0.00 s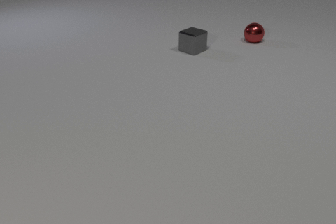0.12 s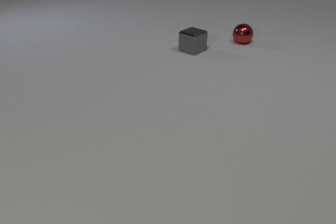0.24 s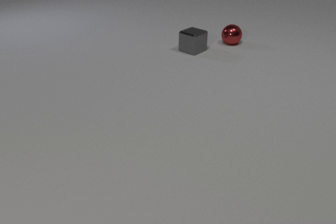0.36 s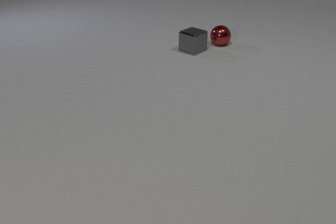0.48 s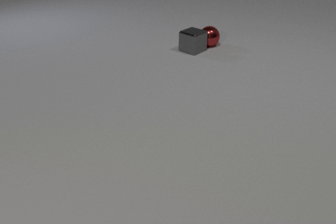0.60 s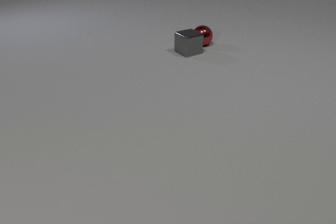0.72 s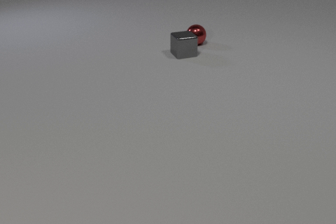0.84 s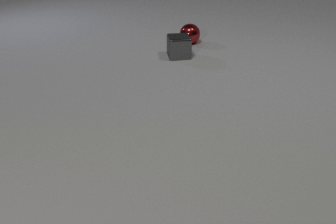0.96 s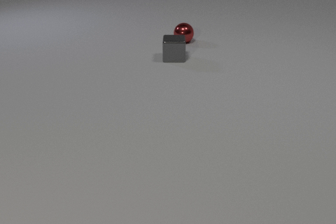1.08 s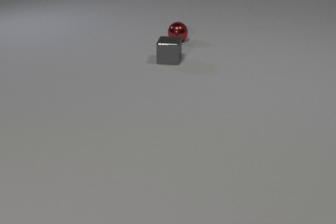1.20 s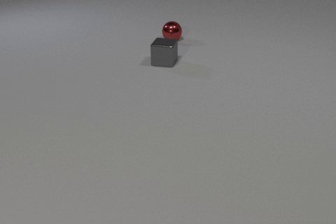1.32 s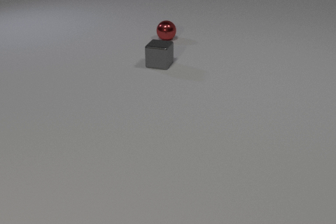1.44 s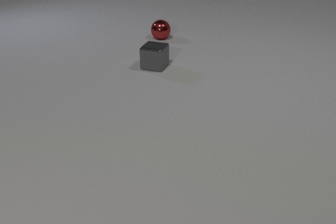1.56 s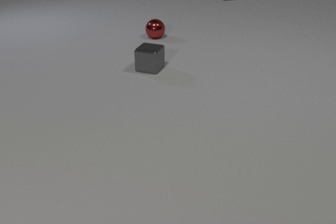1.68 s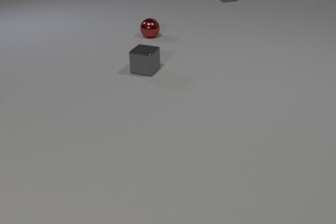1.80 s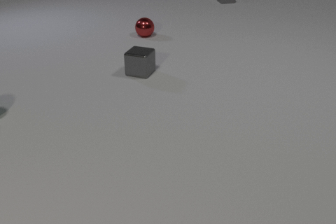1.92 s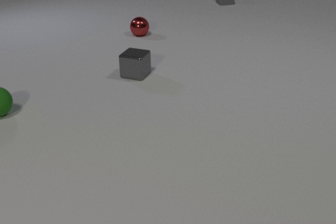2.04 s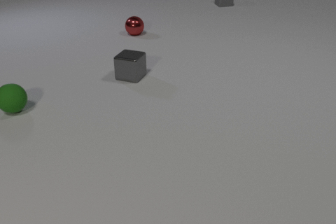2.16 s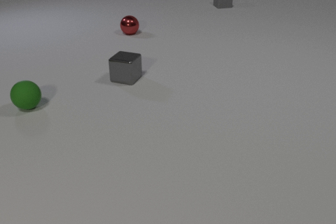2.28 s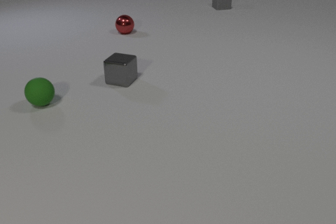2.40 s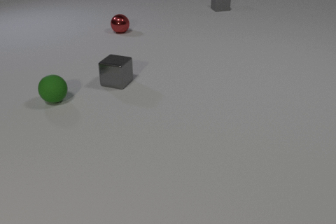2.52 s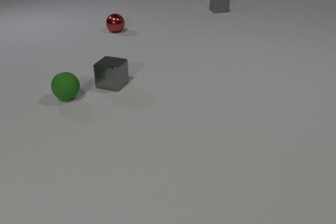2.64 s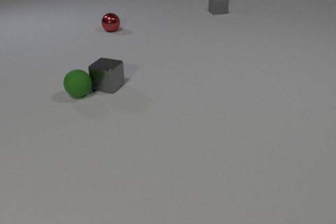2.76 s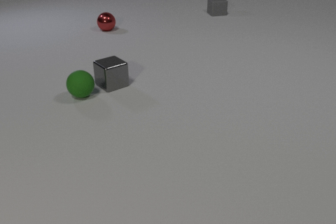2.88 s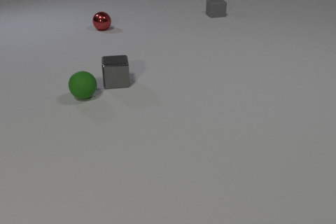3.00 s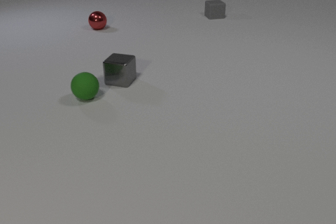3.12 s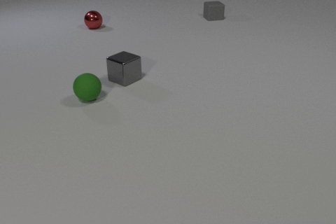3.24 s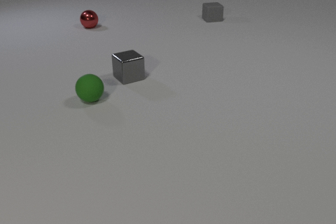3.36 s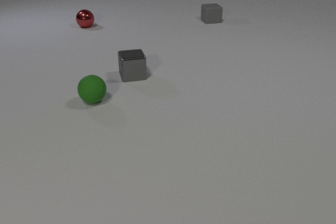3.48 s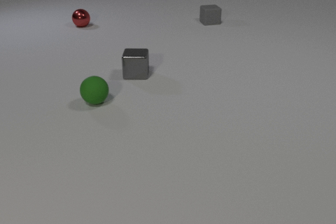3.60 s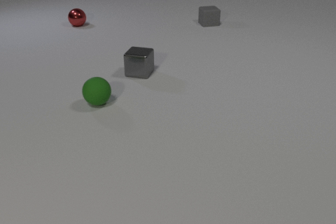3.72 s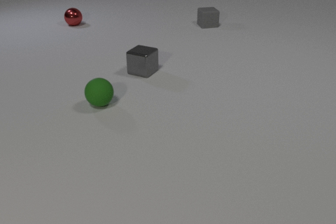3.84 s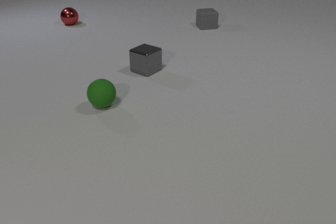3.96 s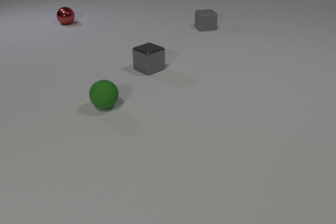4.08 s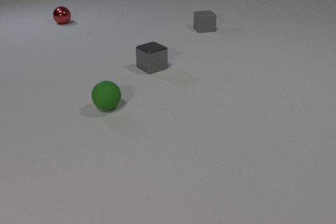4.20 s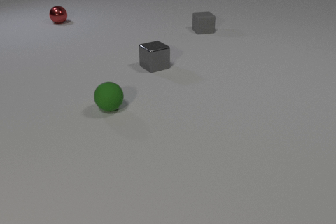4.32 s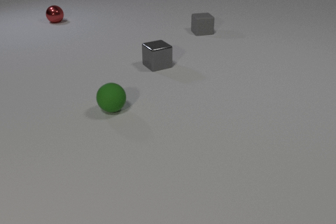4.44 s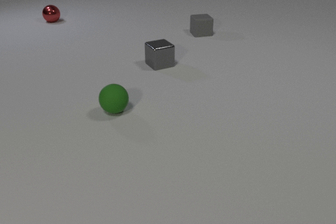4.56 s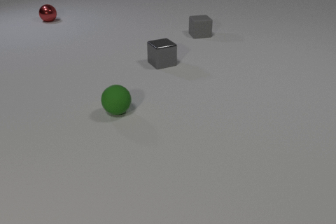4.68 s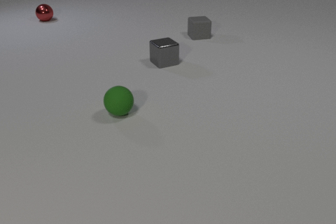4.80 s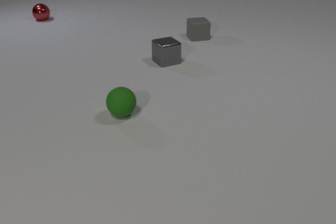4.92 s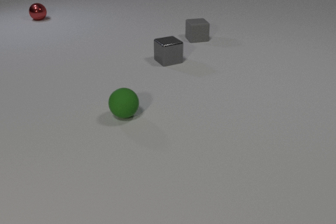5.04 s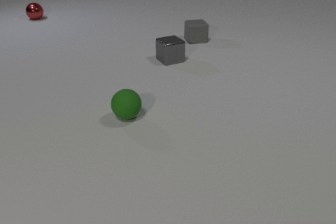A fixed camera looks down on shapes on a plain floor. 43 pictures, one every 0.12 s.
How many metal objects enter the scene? 0.
What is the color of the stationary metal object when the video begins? gray.
How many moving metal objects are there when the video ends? 2.
0.00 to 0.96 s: The red metal sphere rolls to the left. The gray metal cube slides toward the camera and to the left, spins so that its near face slides to the left, clockwise seen from above. The red metal sphere and the gray metal cube collide.
0.96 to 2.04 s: The red metal sphere rolls to the left and away from the camera. The gray metal cube slides toward the camera and to the left. The green rubber sphere comes in at the left edge, rolls to the right. The gray rubber cube comes in at the top edge, slides toward the camera.
2.04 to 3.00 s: The red metal sphere rolls to the left and away from the camera. The gray metal cube slides to the left and toward the camera, spins clockwise seen from above by about 75 degrees, its near face sliding to the left. The green rubber sphere rolls to the right. The gray rubber cube slides toward the camera. The gray metal cube and the green rubber sphere collide.
3.00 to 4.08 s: The red metal sphere rolls to the left and away from the camera. The gray metal cube slides to the right and away from the camera, spins clockwise seen from above by about 120 degrees, its near face sliding to the left. The green rubber sphere rolls toward the camera and to the right. The gray rubber cube slides toward the camera.
4.08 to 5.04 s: The red metal sphere rolls to the left and away from the camera. The gray metal cube slides away from the camera and to the right. The green rubber sphere rolls toward the camera and to the right. The gray rubber cube slides toward the camera.
